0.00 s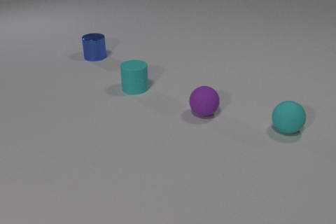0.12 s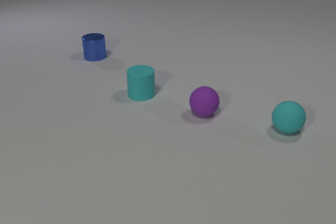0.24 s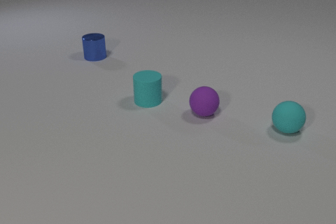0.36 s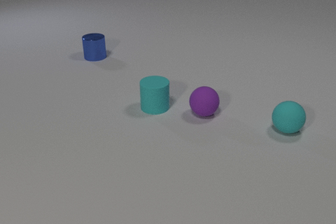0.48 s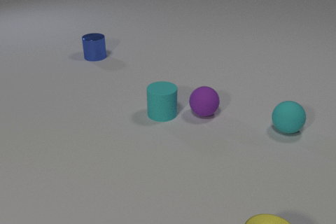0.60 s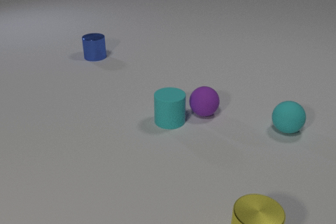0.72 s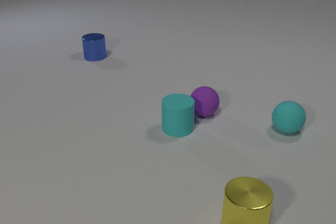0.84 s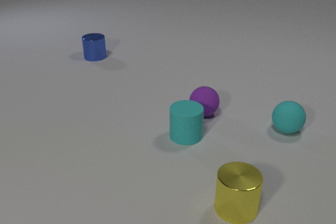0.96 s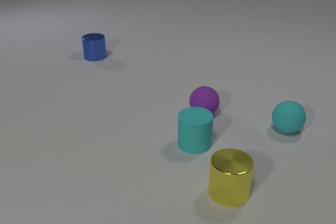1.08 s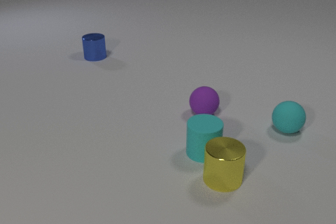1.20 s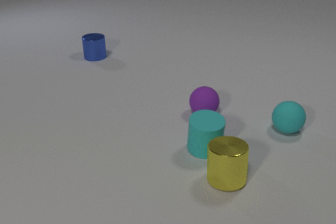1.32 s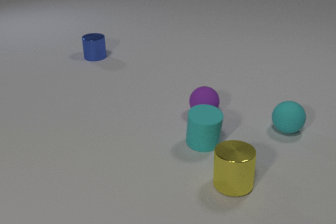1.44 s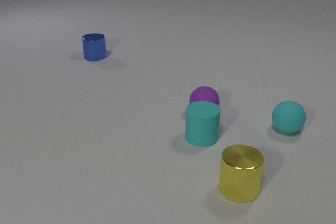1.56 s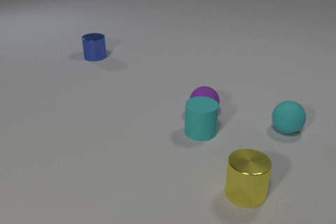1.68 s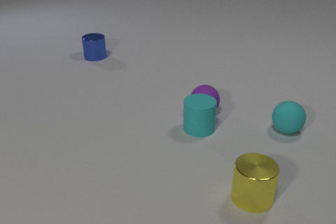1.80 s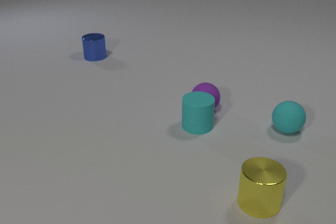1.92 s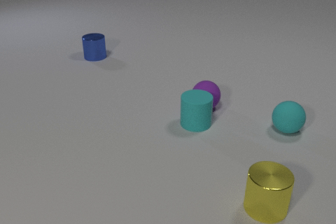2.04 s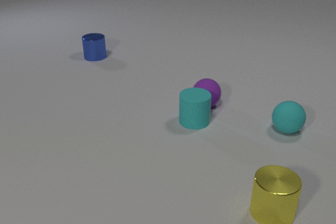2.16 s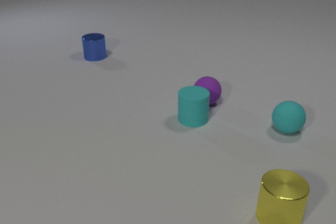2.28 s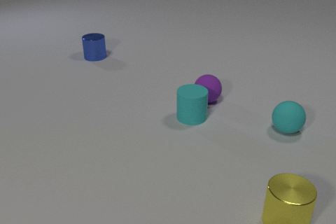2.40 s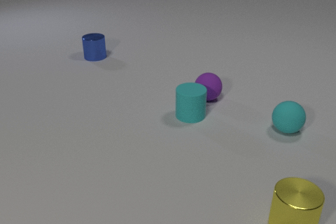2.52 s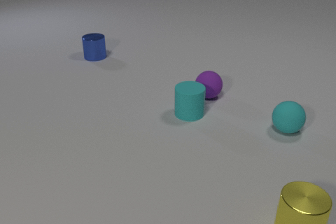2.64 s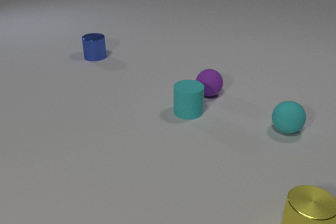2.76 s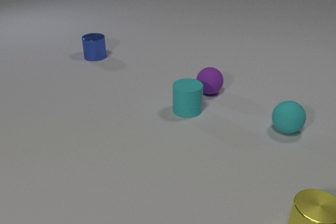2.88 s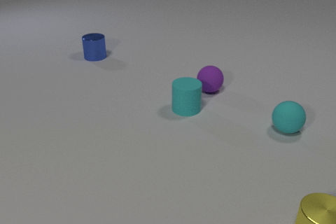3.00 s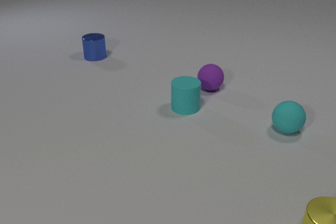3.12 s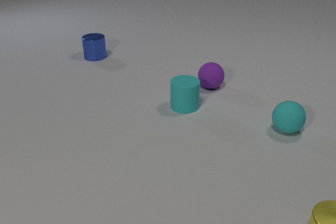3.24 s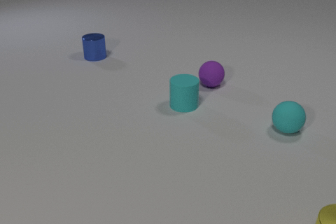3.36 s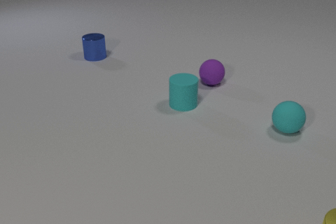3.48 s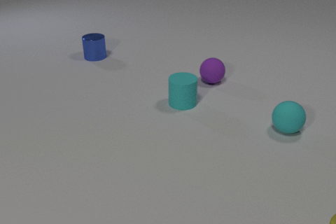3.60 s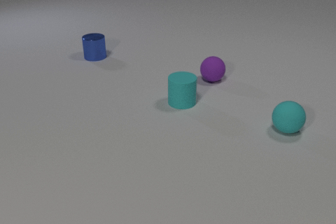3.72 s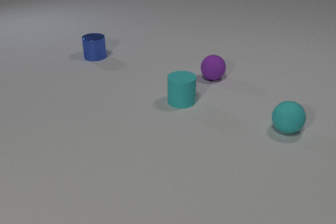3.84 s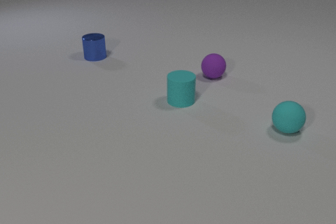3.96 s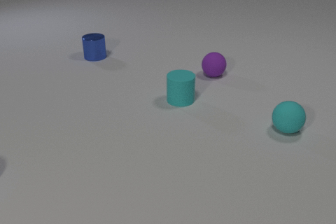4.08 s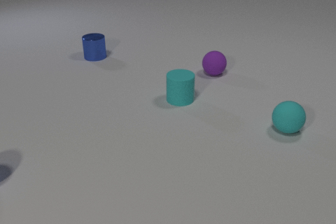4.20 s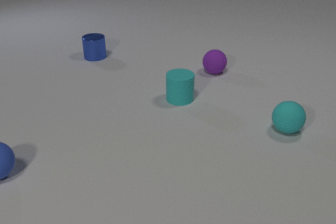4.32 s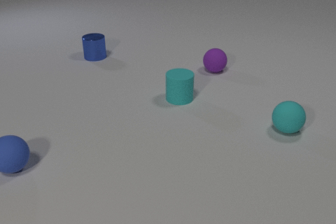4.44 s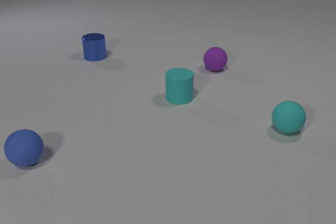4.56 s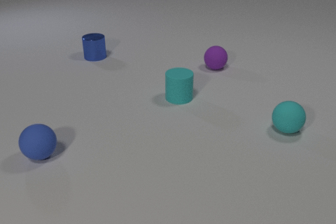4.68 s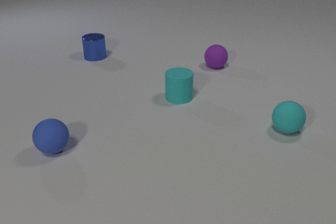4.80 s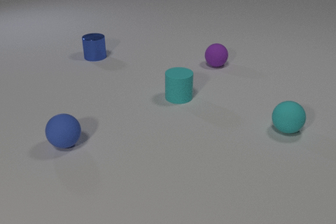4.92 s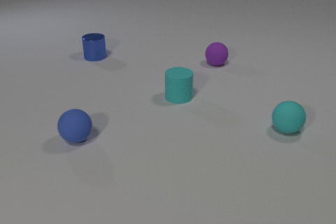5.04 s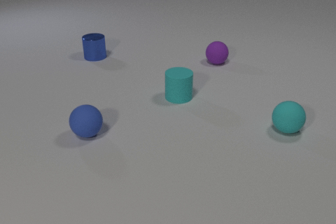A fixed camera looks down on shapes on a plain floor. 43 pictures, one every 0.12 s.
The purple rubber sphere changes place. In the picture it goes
away from the camera.
0.00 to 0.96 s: The yellow metal cylinder comes in at the bottom edge, slides away from the camera and to the left. The cyan rubber cylinder slides toward the camera and to the right.
0.96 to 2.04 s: The yellow metal cylinder slides to the right and toward the camera. The cyan rubber cylinder slides away from the camera. The purple rubber sphere rolls away from the camera. The yellow metal cylinder and the cyan rubber cylinder collide. The cyan rubber cylinder and the purple rubber sphere collide.
2.04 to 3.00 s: The yellow metal cylinder slides to the right and toward the camera. The cyan rubber cylinder slides away from the camera. The purple rubber sphere rolls away from the camera.
3.00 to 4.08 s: The yellow metal cylinder slides to the right and toward the camera, leaves at the bottom edge. The cyan rubber cylinder slides away from the camera. The purple rubber sphere rolls away from the camera.
4.08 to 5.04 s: The purple rubber sphere rolls away from the camera. The blue rubber sphere comes in at the left edge, rolls to the right and away from the camera.
What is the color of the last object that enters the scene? blue.
Are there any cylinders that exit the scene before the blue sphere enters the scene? yes.
What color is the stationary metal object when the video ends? blue.
